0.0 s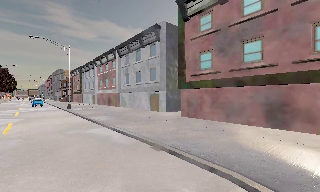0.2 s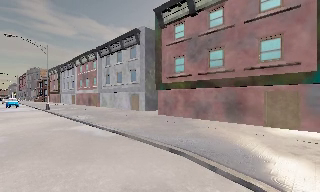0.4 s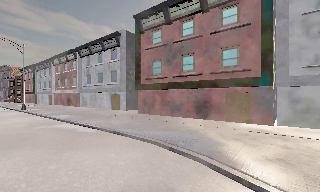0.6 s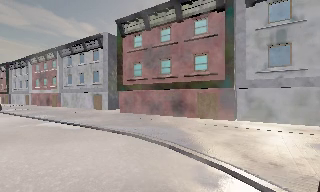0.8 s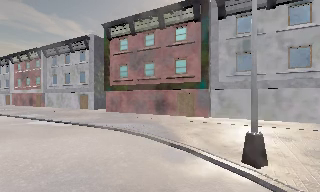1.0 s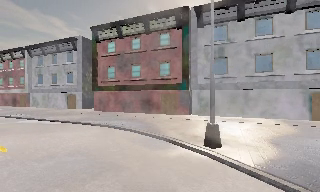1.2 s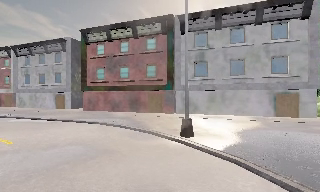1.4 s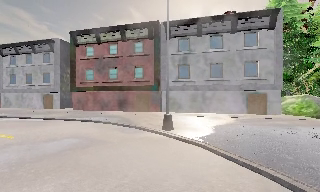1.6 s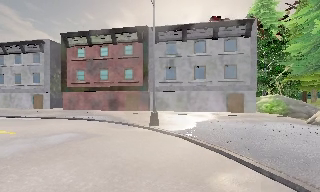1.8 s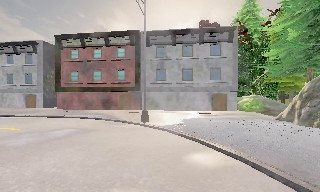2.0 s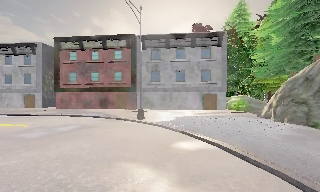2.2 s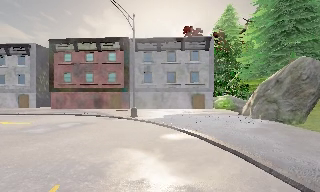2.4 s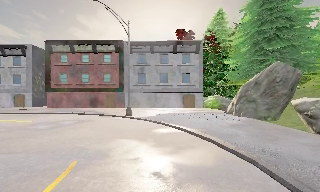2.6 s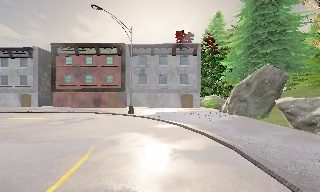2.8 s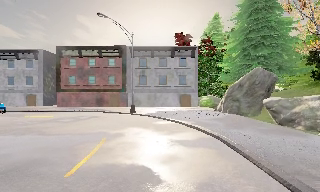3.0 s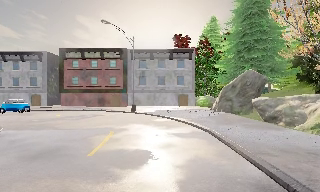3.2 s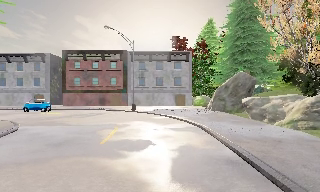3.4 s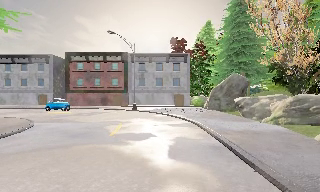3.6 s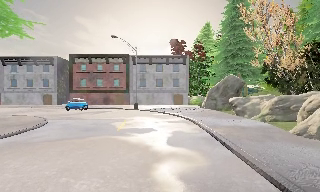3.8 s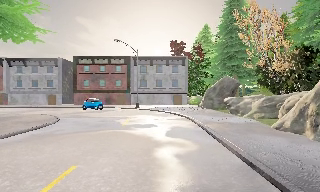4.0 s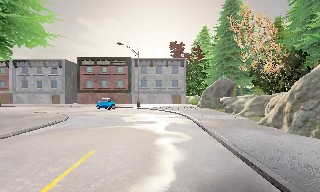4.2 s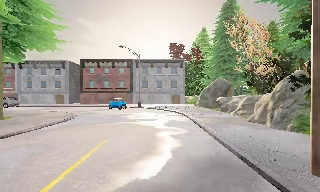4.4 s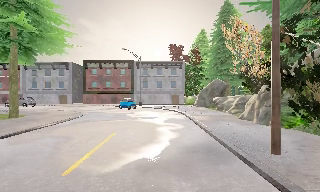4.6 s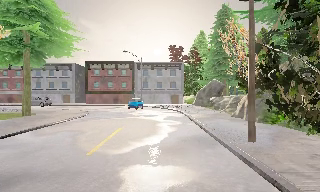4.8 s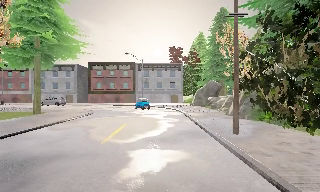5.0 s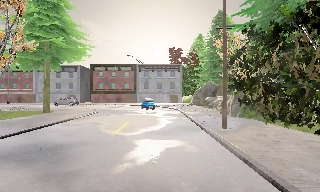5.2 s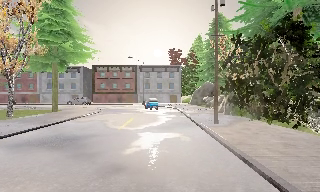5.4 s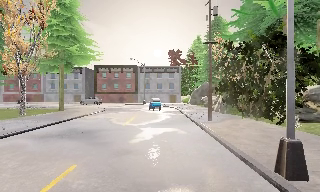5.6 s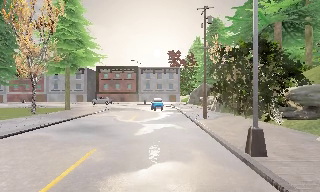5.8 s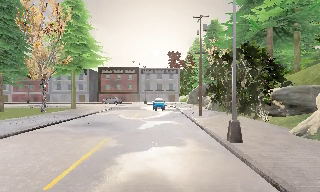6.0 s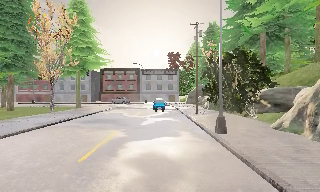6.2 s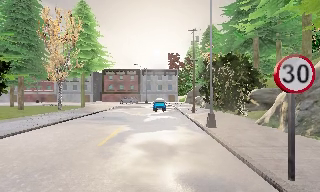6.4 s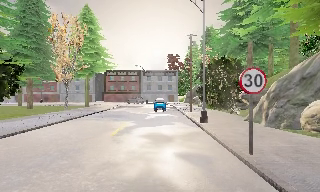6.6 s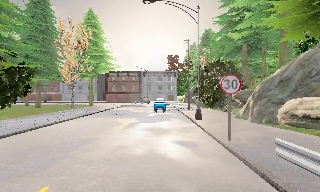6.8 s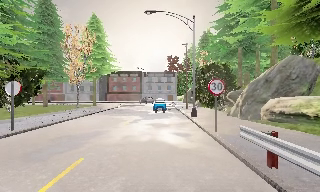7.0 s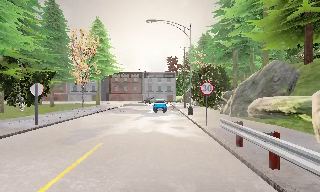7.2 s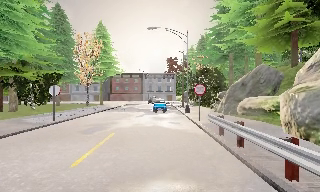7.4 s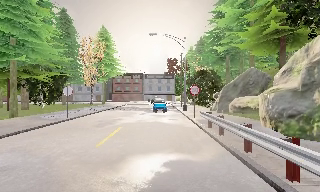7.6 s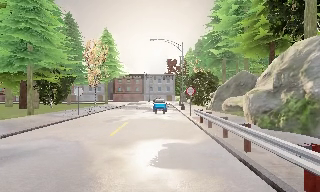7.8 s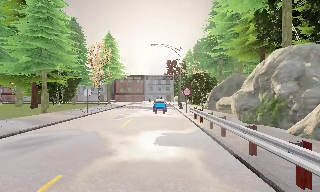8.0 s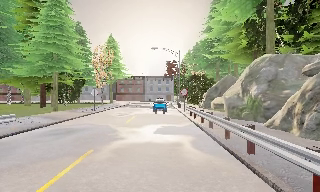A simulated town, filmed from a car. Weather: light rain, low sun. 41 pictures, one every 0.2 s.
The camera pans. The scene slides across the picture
to the left.
The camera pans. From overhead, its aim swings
clockwise.
0.0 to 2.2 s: The camera swings to its right by about 45 degrees, and the scene slides to the left. It travels backward, about 12 m.
2.2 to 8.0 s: The camera travels backward, about 35 m, so what stands in front gets smaller.
The film runs backward here.
